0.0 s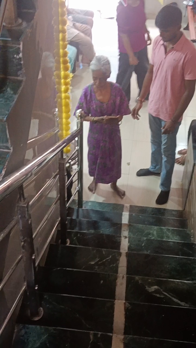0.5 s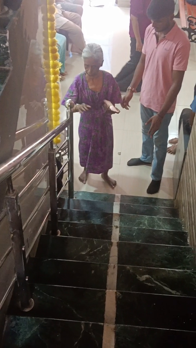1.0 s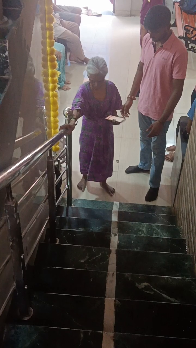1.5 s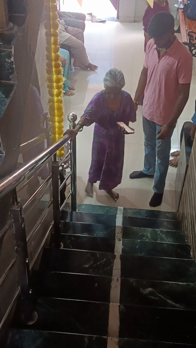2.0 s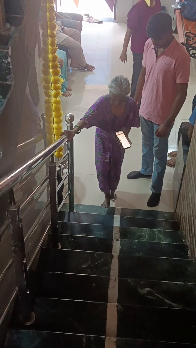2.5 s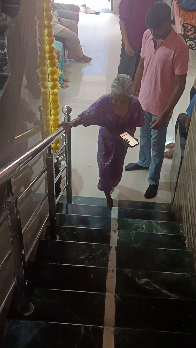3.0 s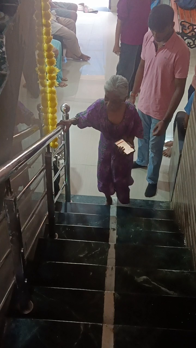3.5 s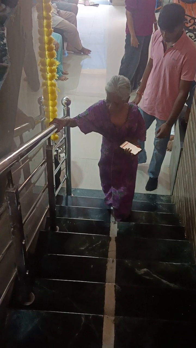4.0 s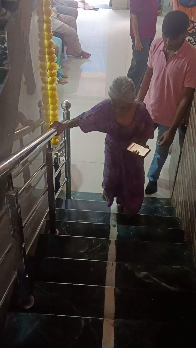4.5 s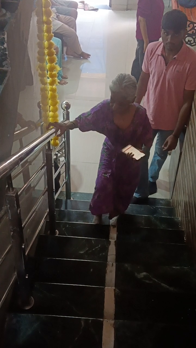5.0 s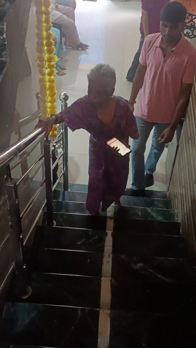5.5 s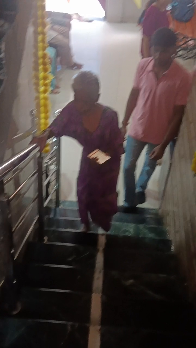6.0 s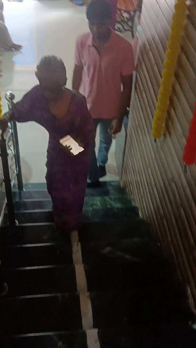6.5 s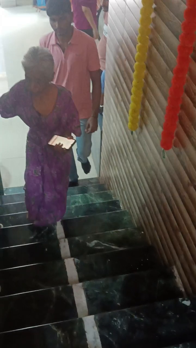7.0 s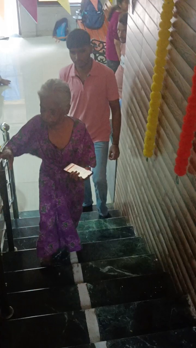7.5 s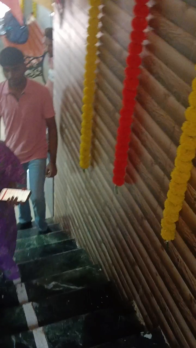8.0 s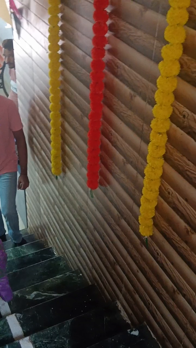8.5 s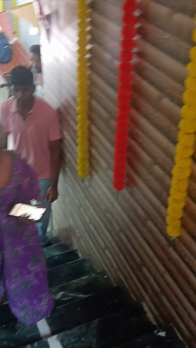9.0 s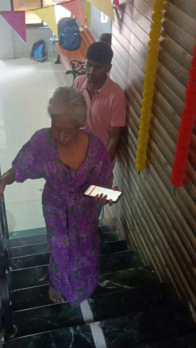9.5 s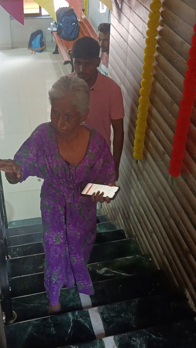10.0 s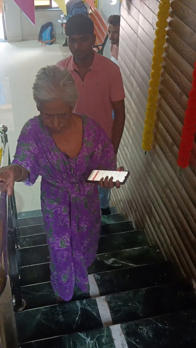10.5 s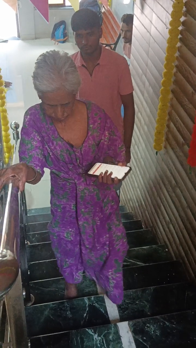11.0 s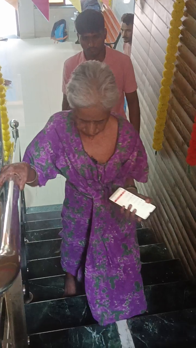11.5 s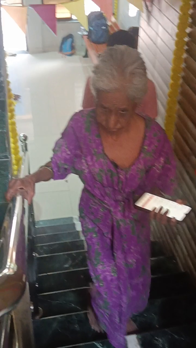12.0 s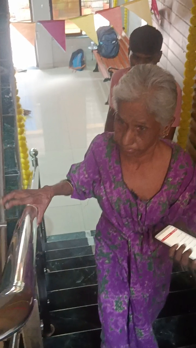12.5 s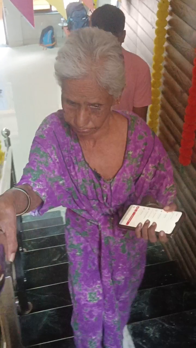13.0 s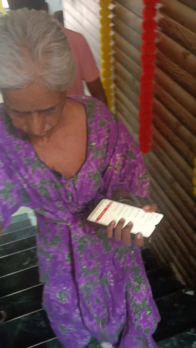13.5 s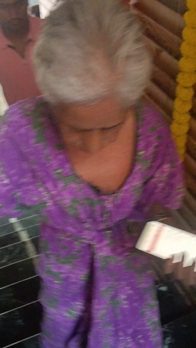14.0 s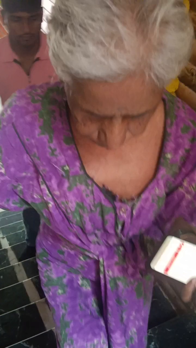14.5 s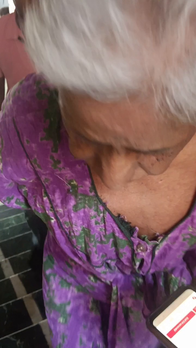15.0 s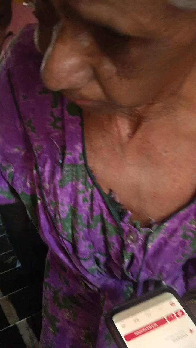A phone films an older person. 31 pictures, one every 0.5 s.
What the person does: Climbing stairs.
